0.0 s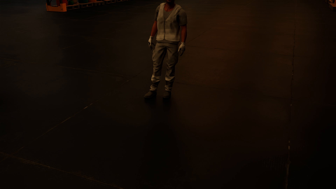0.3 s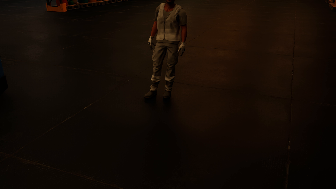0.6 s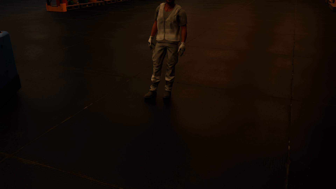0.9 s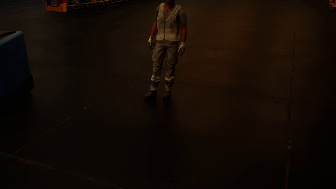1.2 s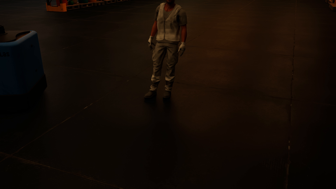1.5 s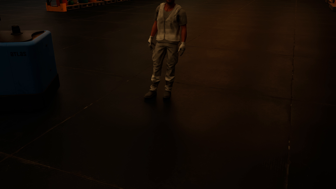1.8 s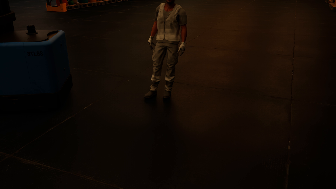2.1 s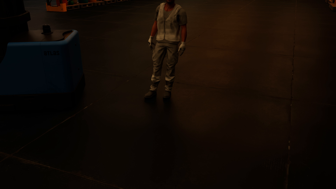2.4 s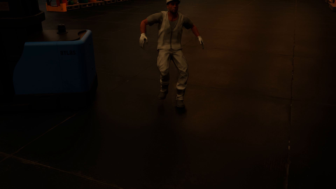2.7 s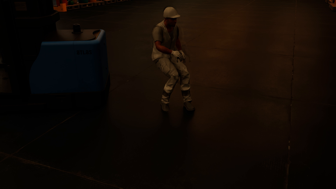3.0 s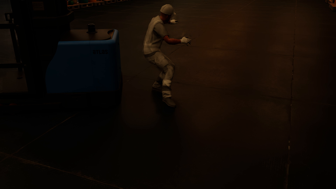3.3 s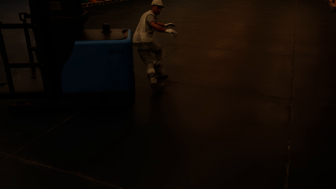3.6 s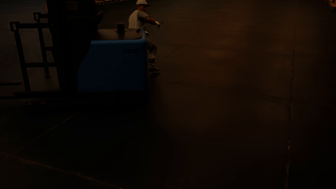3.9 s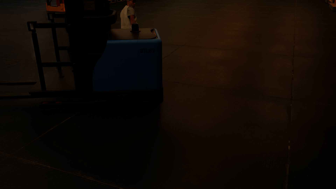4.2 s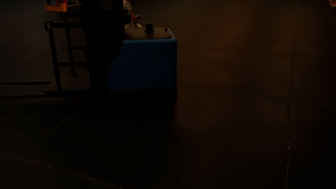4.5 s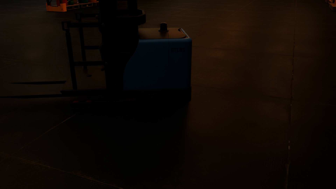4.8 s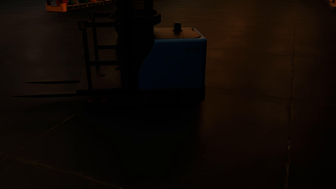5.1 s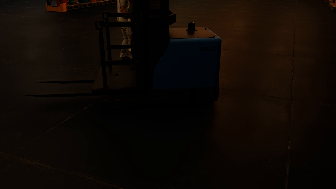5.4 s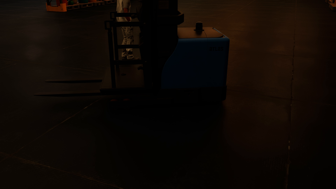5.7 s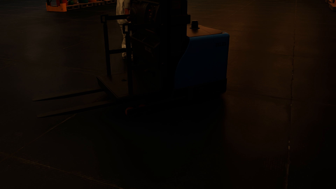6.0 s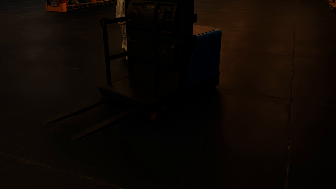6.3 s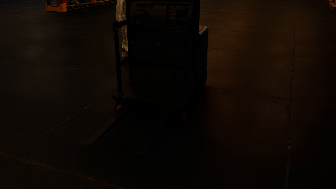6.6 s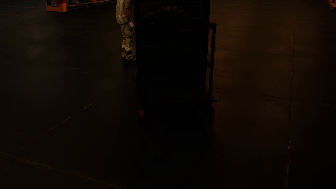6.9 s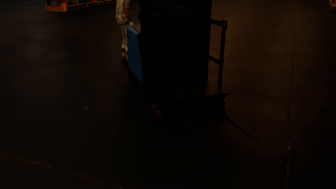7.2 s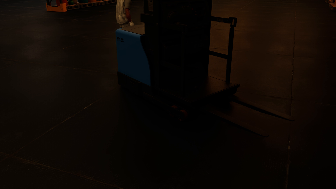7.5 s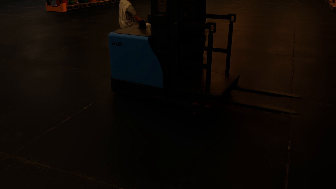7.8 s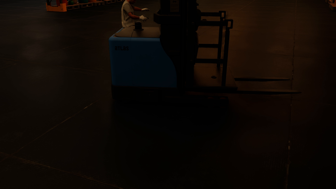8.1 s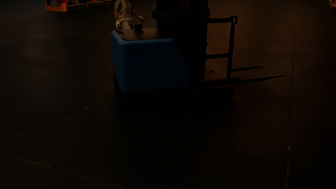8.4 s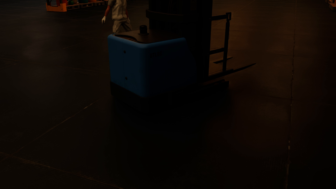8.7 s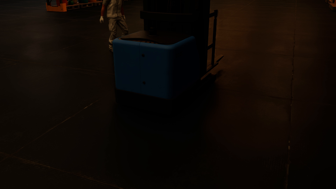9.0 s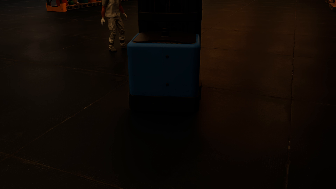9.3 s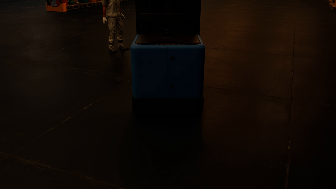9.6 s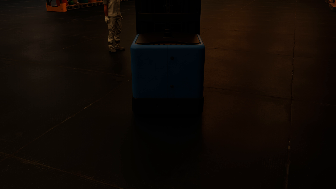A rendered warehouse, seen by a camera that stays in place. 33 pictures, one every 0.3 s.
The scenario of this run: Near miss between a forklift and a person.
